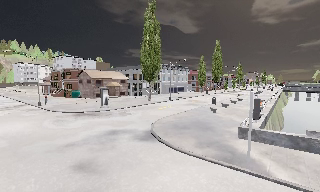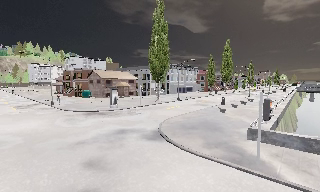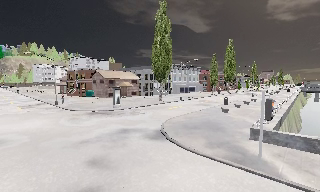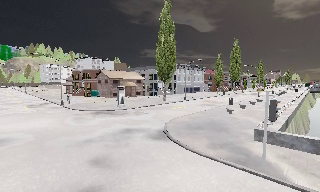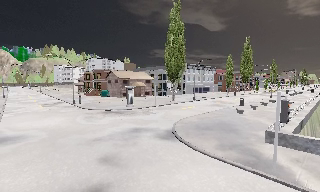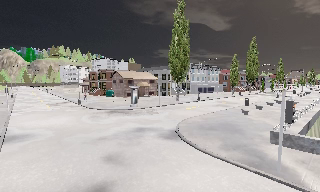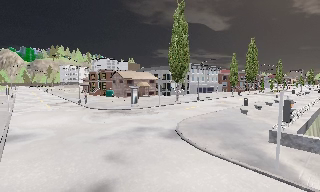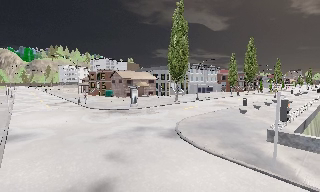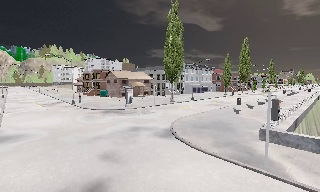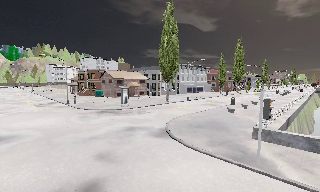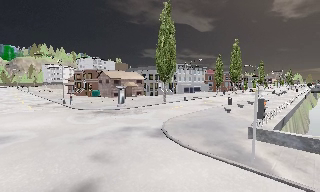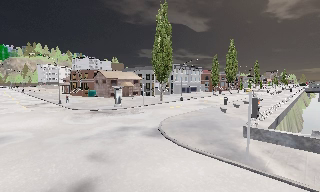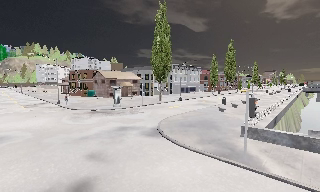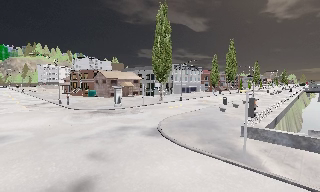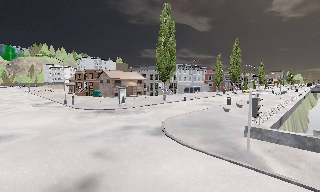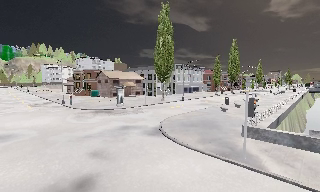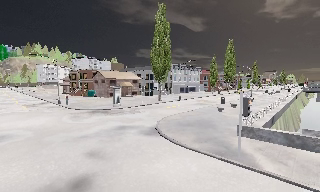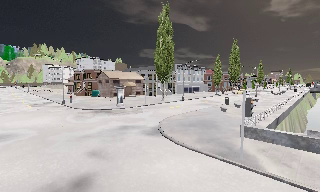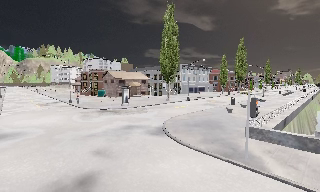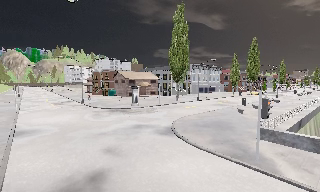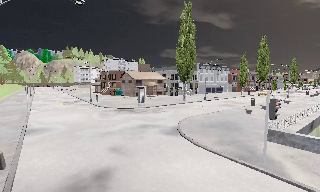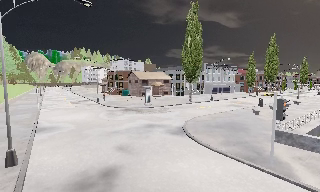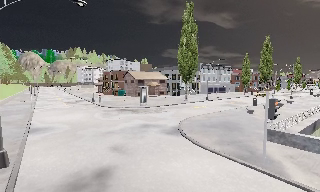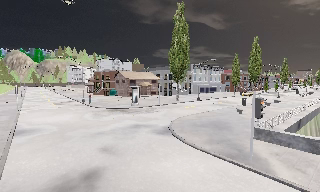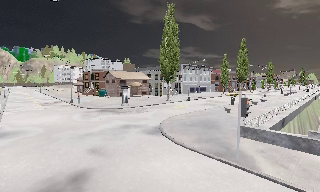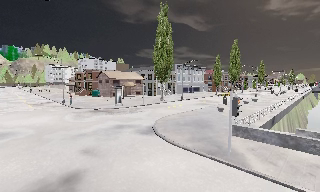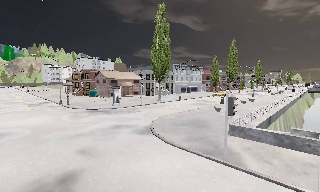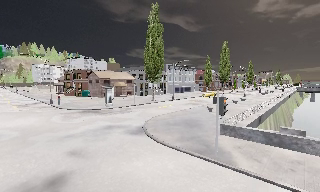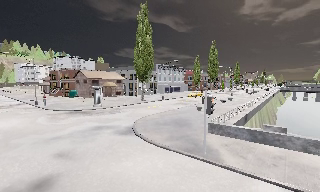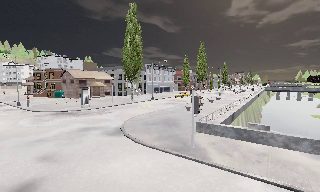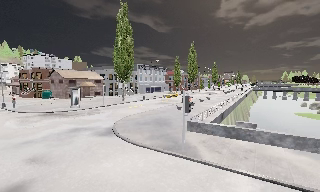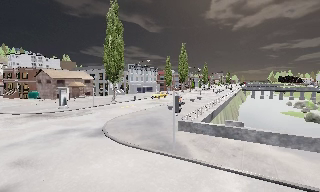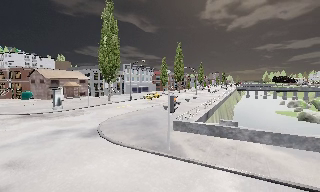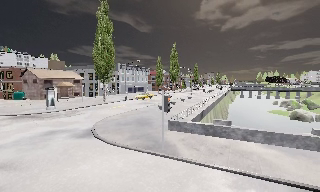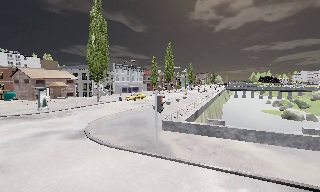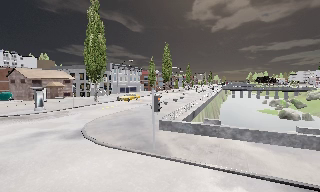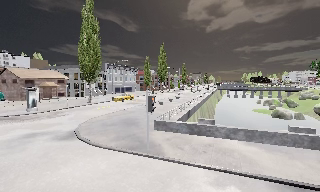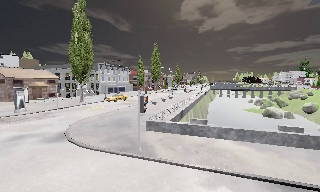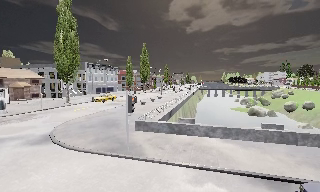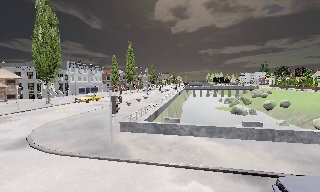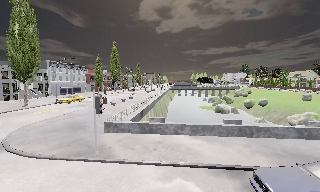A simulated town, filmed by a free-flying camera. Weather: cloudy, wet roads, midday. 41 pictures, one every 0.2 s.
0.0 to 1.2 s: The camera pans to its left, which is counterclockwise from overhead, by about 10 degrees.
1.2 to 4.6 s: The camera travels to its right and backward, about 1 m, so close, fixed things drift to the left.
4.6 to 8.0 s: The camera swings to its right by about 45 degrees, and the scene slides to the left. It travels to its right, about 1 m, so close, fixed things drift to the left.
The film runs forward here.
